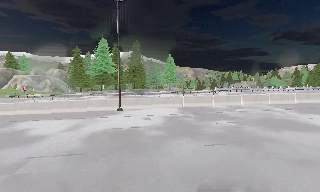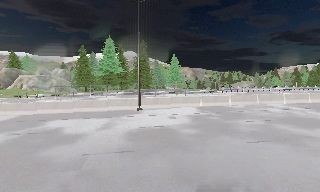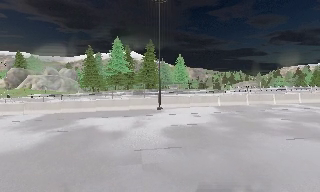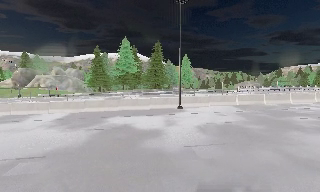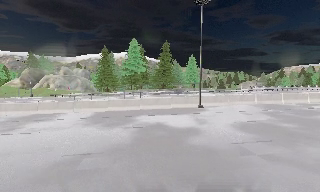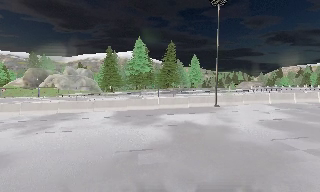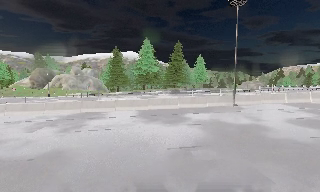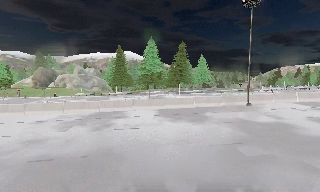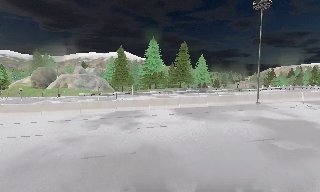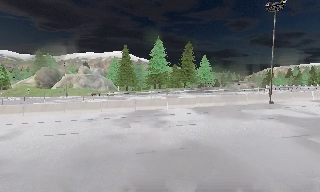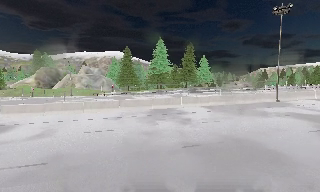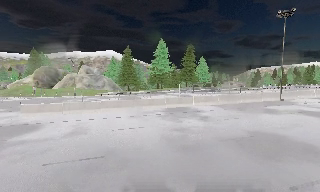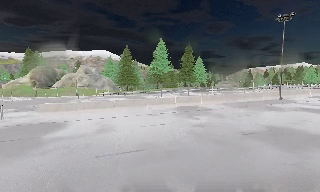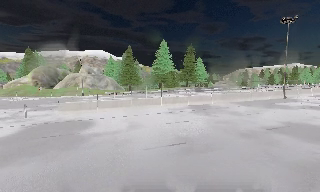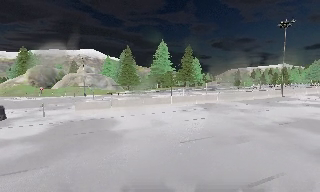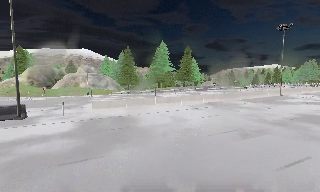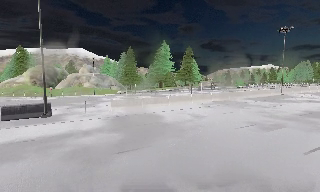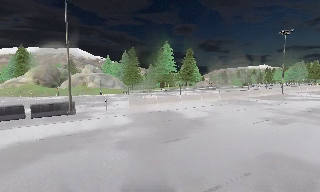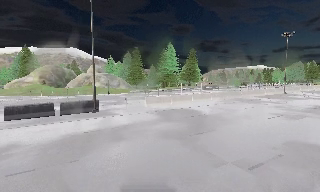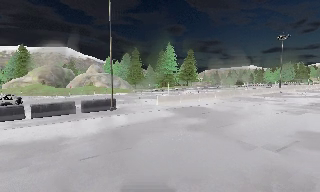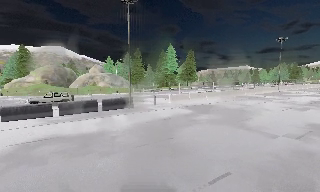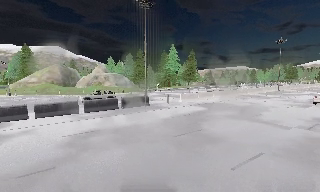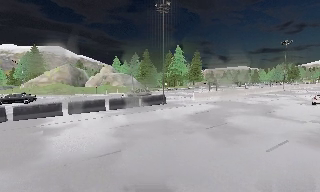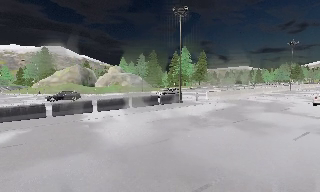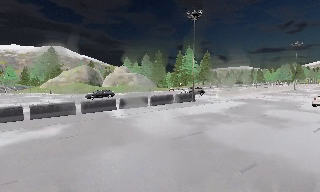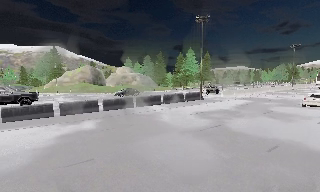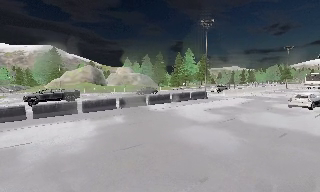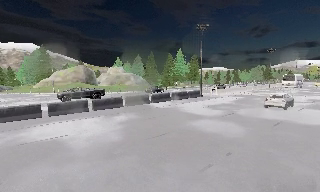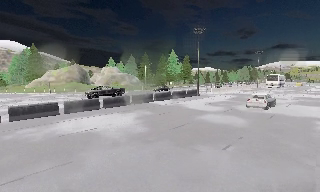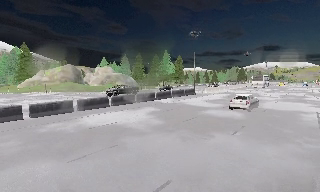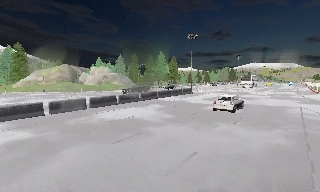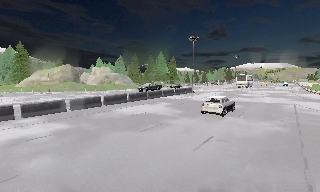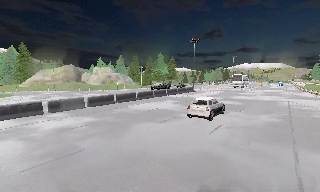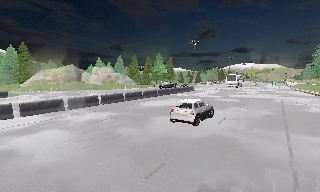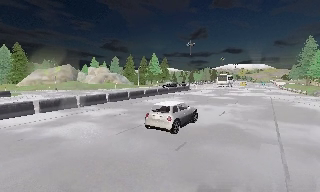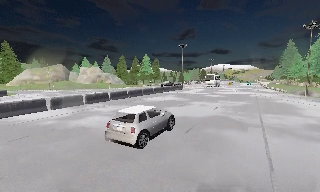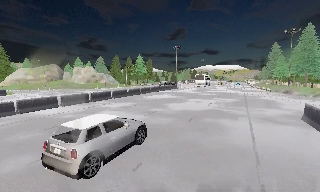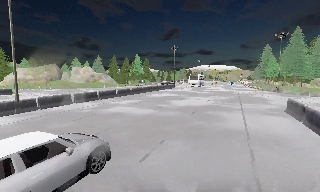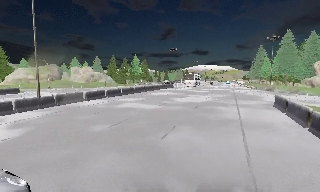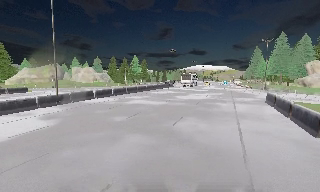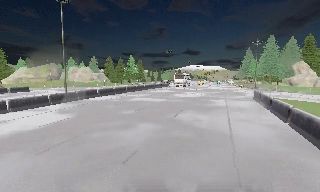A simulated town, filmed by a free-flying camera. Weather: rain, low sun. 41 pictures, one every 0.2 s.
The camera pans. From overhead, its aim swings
clockwise.
0.0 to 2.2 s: The camera travels to its left, about 25 m, so close, fixed things drift to the right.
2.2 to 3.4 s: The camera pans to its right, which is clockwise from overhead, by about 10 degrees. It travels to its left and backward, about 13 m, so close, fixed things drift to the right.
3.4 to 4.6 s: The camera travels to its left and backward, about 14 m, so close, fixed things drift to the right.
4.6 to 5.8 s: The camera pans to its right, which is clockwise from overhead, by about 15 degrees. It travels to its left and backward, about 14 m, so close, fixed things drift to the right.
5.8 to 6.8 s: The camera travels backward and to its left, about 11 m, so what stands in front gets smaller.
6.8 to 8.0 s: The camera pans to its right, which is clockwise from overhead, by about 15 degrees. It travels backward and to its left, about 13 m, so what stands in front gets smaller.
The film runs backward here.
